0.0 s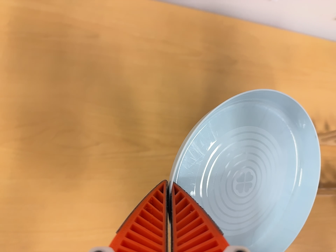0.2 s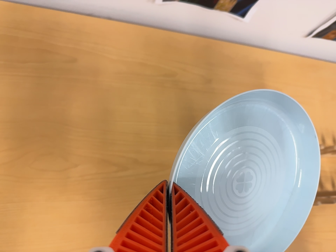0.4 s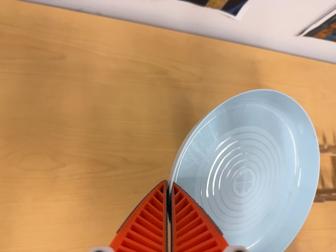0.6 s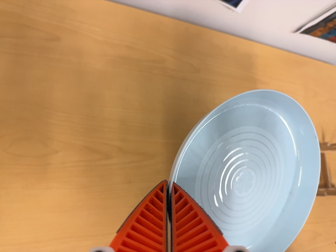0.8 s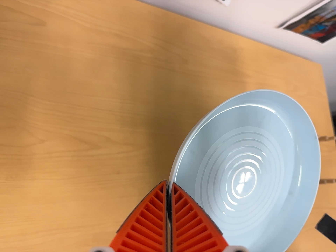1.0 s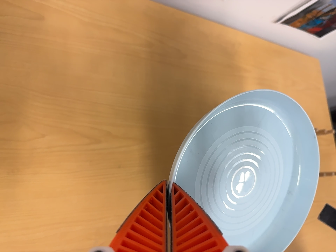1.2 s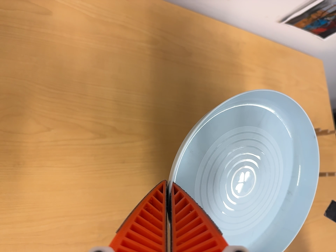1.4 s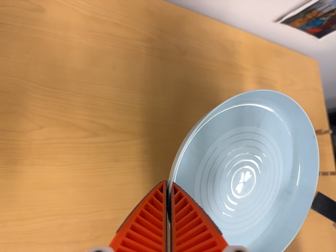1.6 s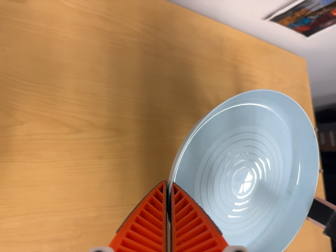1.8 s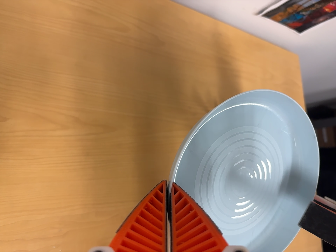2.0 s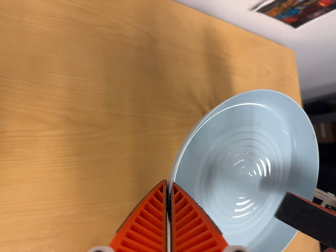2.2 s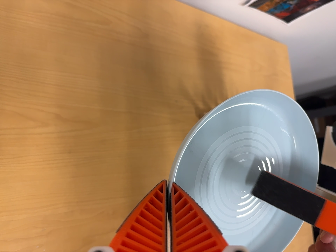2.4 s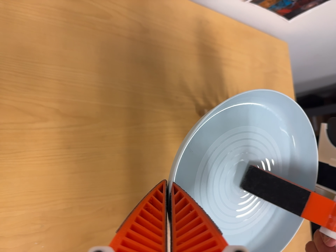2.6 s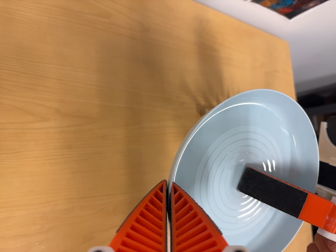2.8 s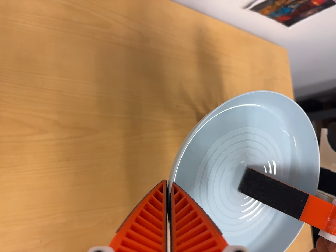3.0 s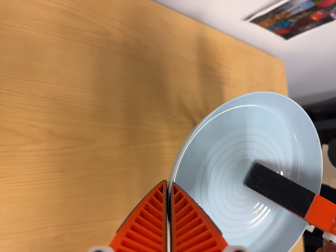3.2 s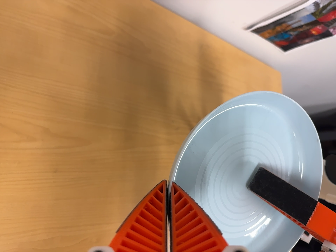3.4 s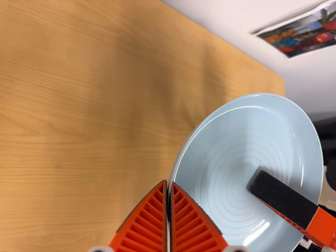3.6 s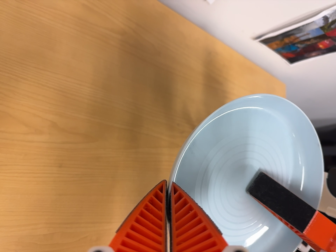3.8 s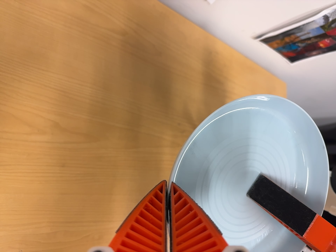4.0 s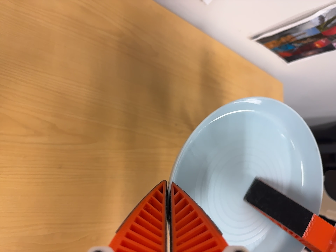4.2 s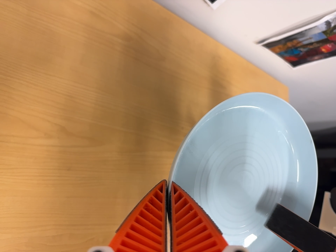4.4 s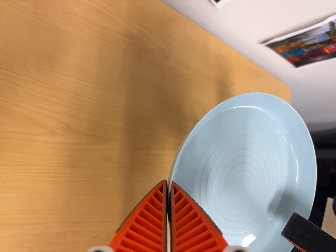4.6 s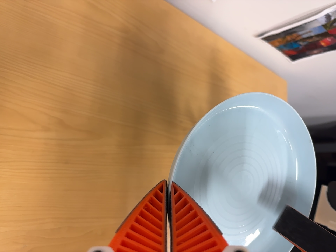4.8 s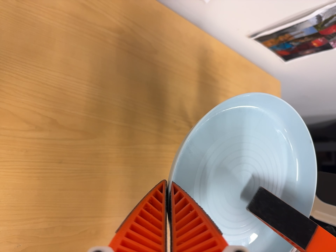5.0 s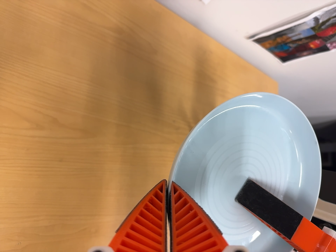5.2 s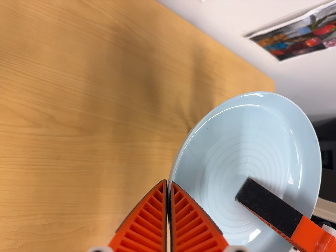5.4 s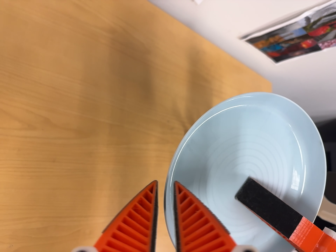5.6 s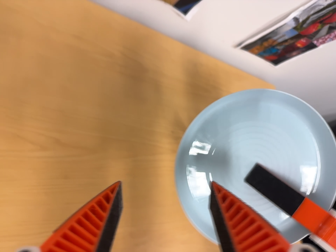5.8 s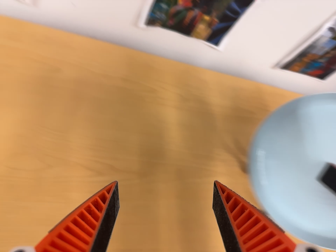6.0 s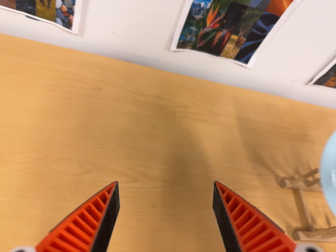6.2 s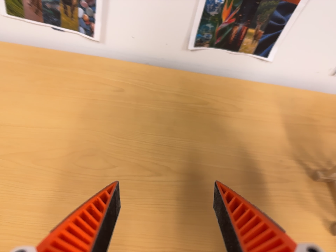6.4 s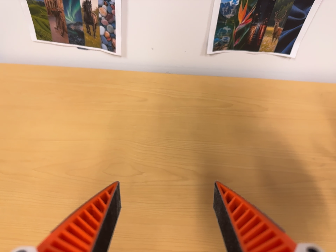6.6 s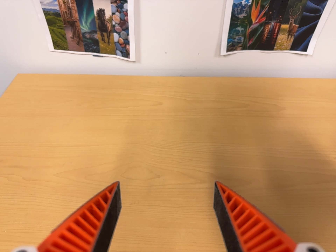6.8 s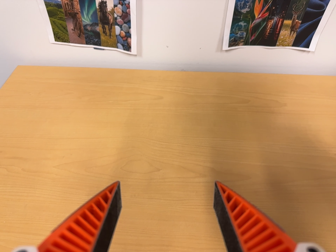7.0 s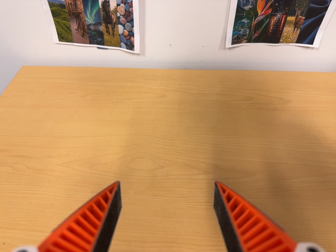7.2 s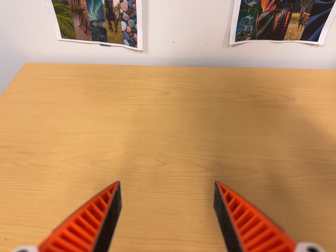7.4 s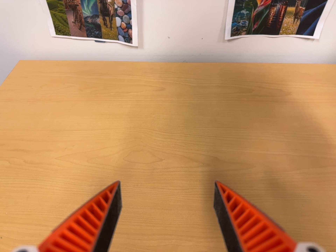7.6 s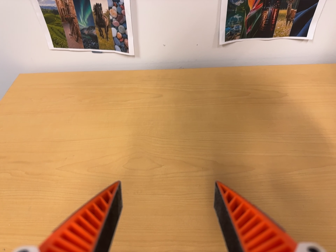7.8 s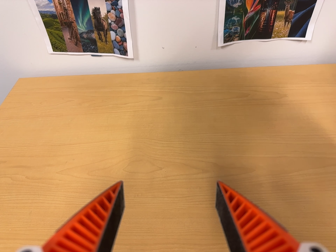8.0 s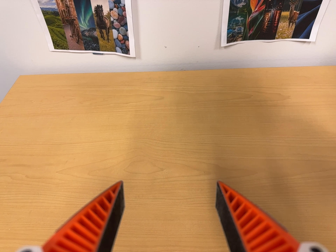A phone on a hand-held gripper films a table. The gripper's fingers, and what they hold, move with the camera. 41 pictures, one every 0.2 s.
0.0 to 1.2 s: The scene slides to the left, as the camera pans about 10 degrees to its right.
1.2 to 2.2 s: The camera travels to its right, about 5 cm, so close, fixed things drift to the left.
2.2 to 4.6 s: The camera travels to its left, about 6 cm. It rolls about its line of sight by about 10 degrees, and the scene rotates clockwise.
4.6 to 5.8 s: The camera pans to its left by about 15 degrees. It travels toward the bottom of its view, to its right and backward, about 10 cm. Its aim tips toward the top of its view by about 15 degrees. It rolls about its line of sight by about 15 degrees, and the scene rotates counterclockwise.
5.8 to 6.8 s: The camera swings to its left by about 25 degrees, and the scene slides to the right. It travels toward the bottom of its view, about 10 cm. Its aim tips toward the top of its view by about 15 degrees. It rolls about its line of sight by about 10 degrees, and the scene rotates counterclockwise.
6.8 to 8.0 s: The camera shifts only a little, or ends up much as it began.
The film runs forward here.
